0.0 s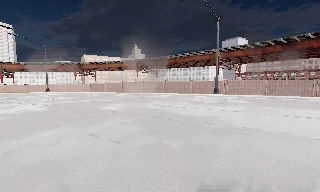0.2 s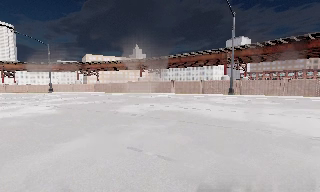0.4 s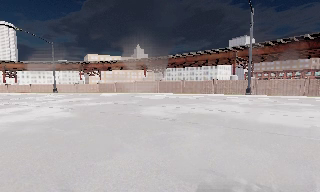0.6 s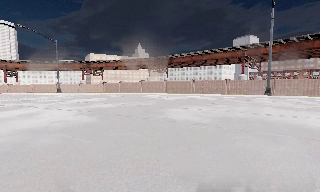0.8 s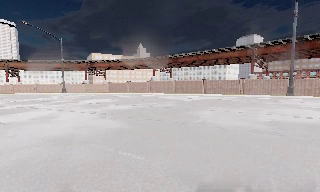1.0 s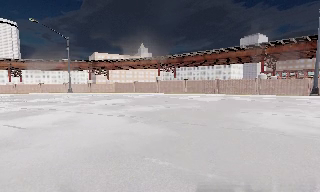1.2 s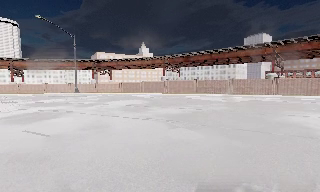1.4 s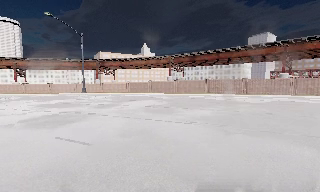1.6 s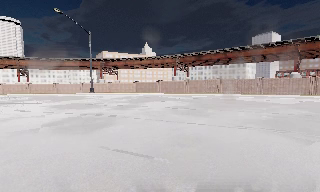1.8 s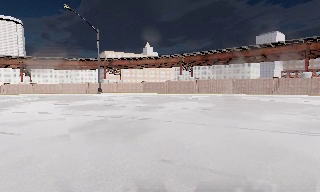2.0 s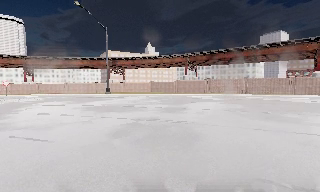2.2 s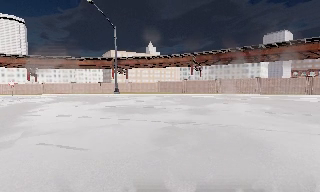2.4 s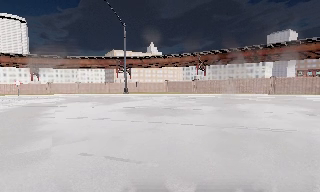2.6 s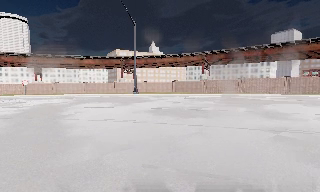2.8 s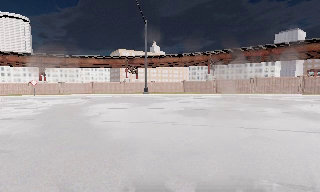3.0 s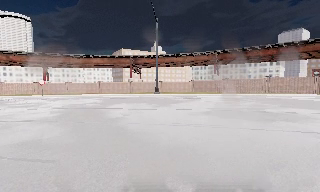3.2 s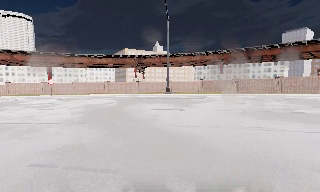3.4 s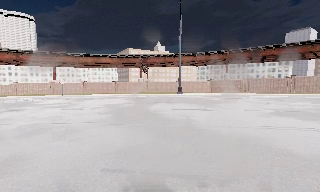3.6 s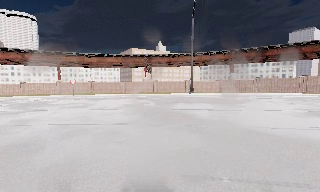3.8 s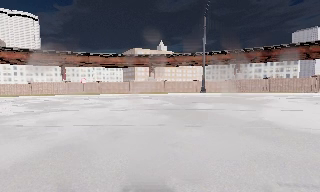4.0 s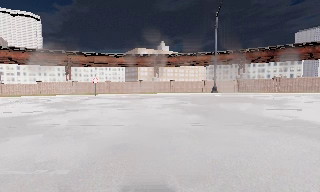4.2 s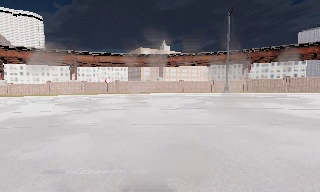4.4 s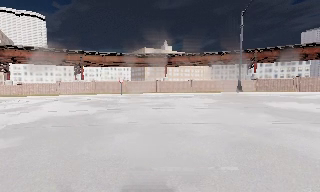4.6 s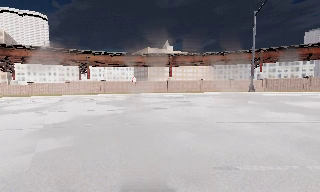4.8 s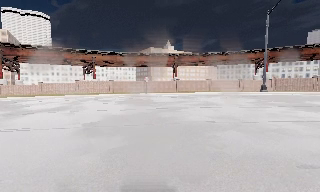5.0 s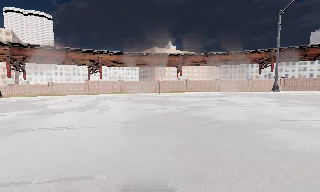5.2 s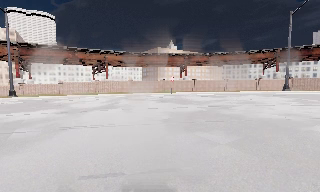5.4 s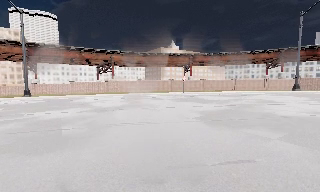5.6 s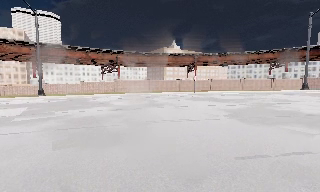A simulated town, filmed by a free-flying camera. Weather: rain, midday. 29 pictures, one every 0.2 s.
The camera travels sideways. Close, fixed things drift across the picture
to the right.
0.0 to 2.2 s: The camera travels to its left and forward, about 20 m, so close, fixed things drift to the right.
2.2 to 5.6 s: The camera travels to its left, about 25 m, so close, fixed things drift to the right.
The film runs backward here.
